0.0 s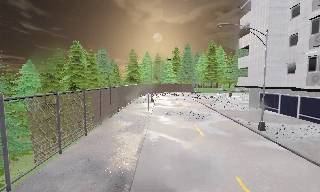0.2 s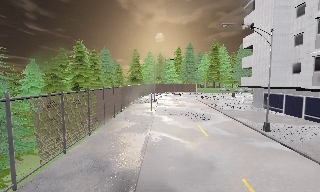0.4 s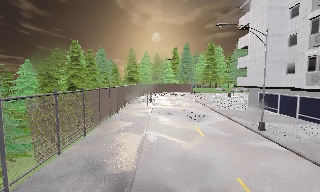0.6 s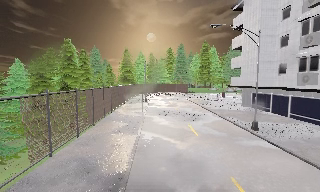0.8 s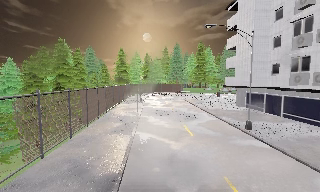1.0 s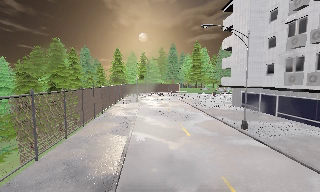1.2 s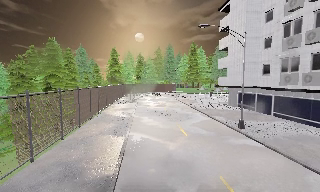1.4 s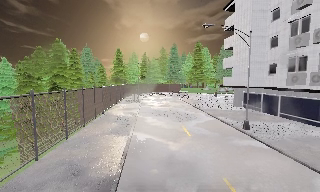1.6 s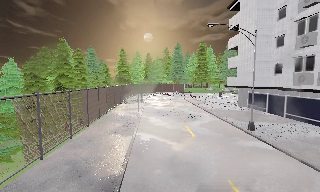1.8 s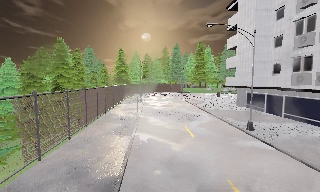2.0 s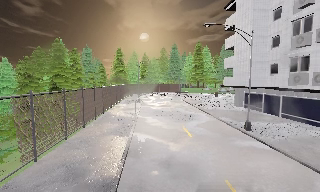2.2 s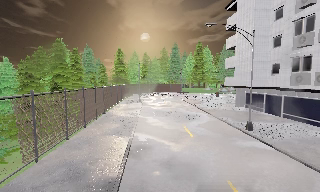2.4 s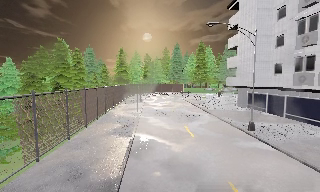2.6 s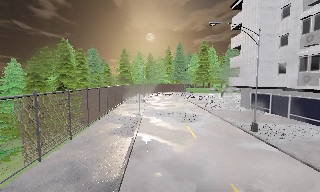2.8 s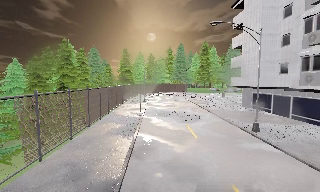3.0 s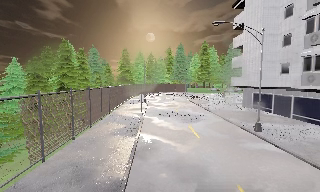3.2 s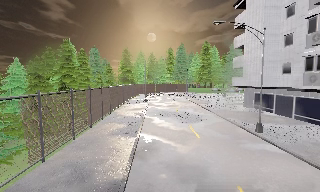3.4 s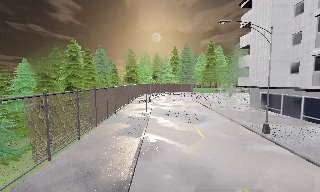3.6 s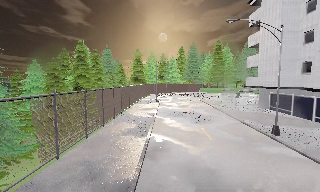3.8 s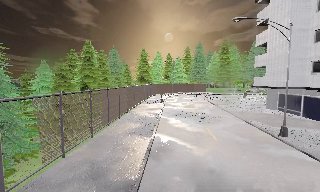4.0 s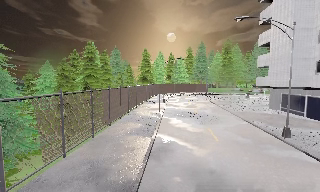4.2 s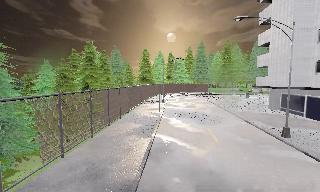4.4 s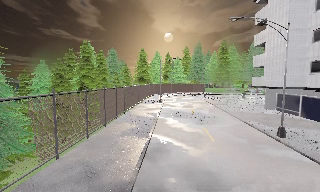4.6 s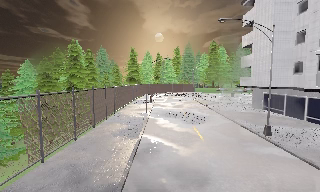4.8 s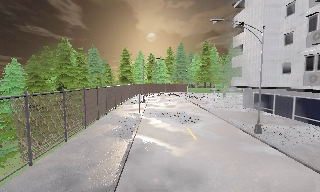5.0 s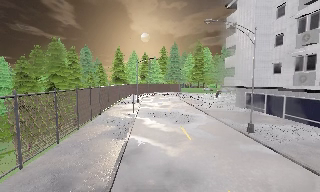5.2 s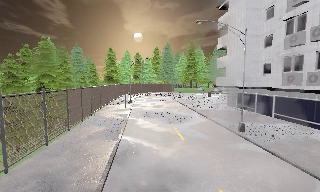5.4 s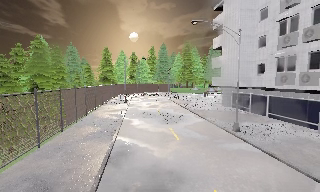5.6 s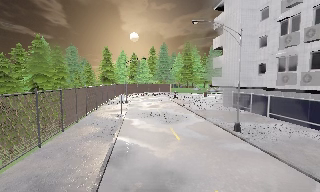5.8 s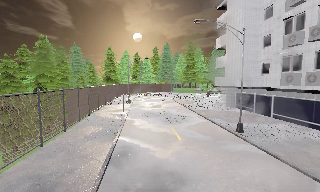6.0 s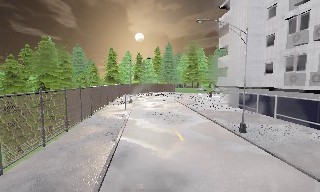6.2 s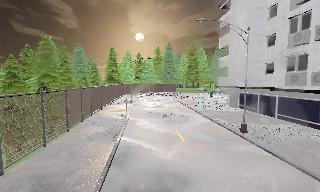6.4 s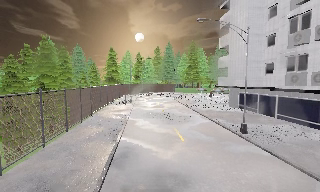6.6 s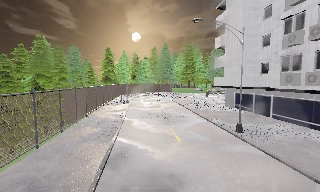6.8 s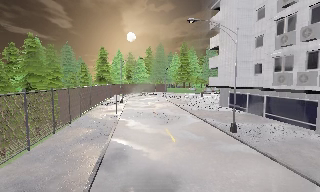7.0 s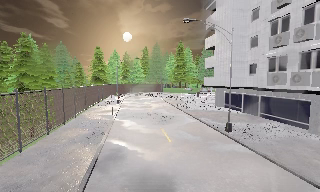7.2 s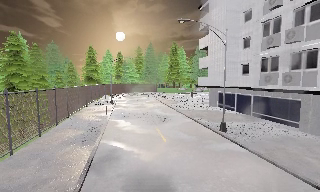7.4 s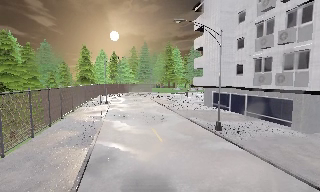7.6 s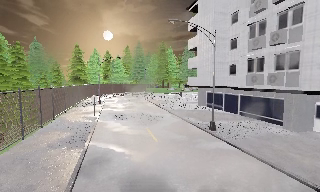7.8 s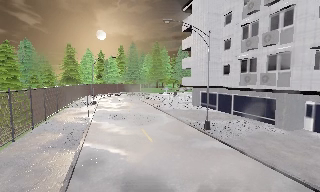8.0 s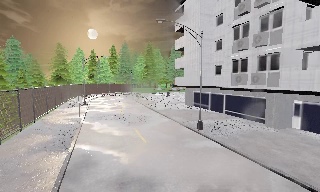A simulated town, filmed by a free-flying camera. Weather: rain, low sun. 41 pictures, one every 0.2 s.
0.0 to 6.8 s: The camera travels forward, about 1.5 m, so what stands in front looms larger.
6.8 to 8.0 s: The camera pans to its right, which is clockwise from overhead, by about 10 degrees.
The film runs backward here.
